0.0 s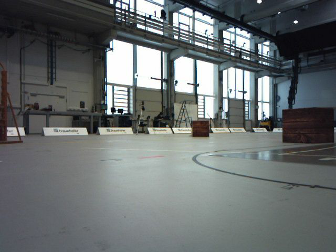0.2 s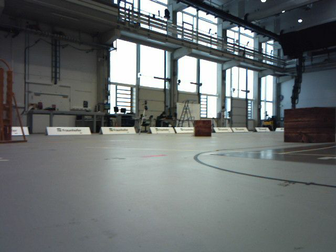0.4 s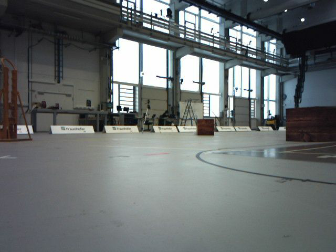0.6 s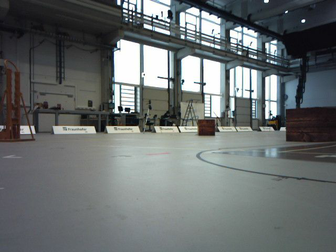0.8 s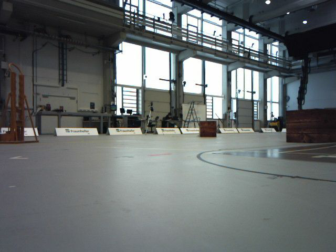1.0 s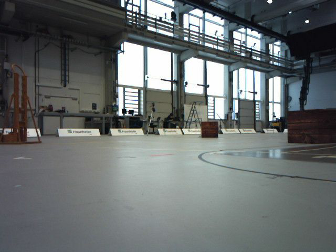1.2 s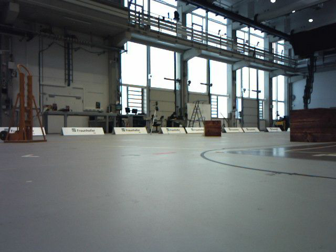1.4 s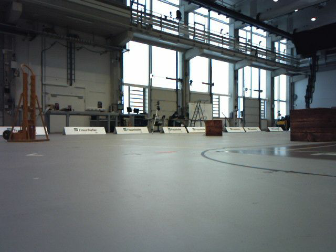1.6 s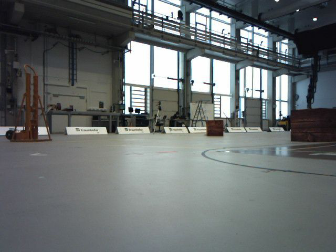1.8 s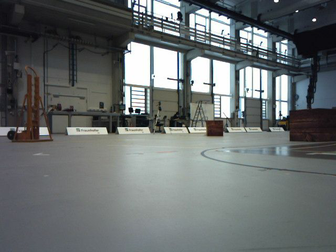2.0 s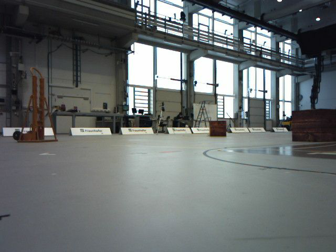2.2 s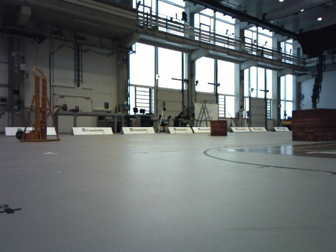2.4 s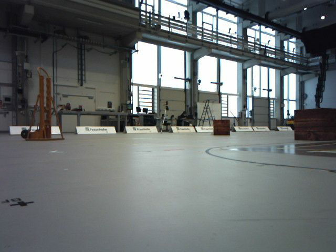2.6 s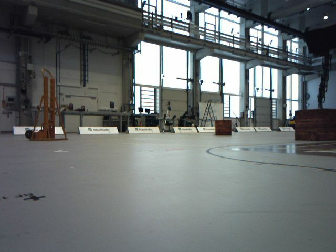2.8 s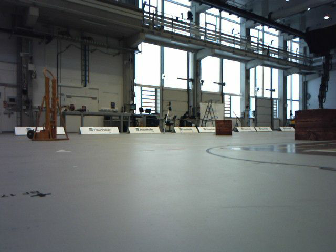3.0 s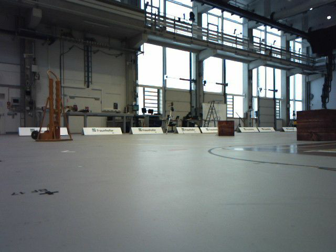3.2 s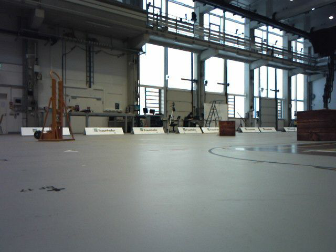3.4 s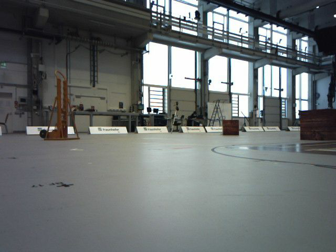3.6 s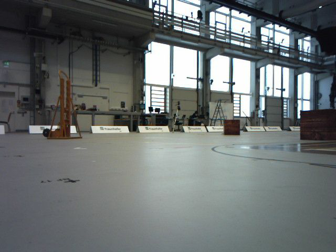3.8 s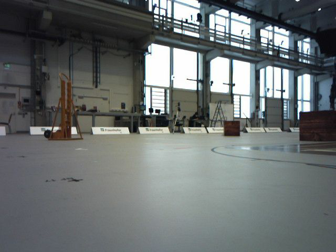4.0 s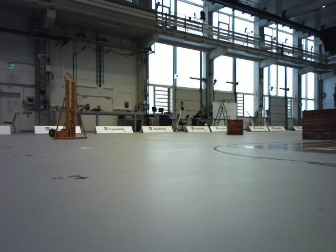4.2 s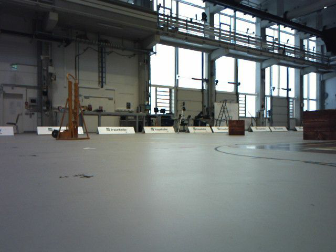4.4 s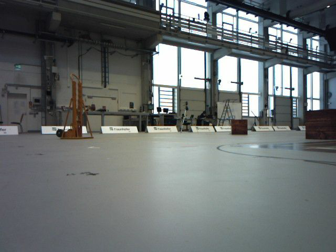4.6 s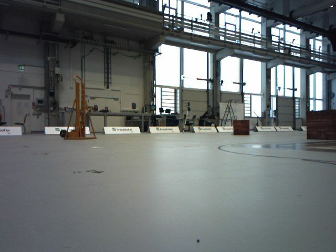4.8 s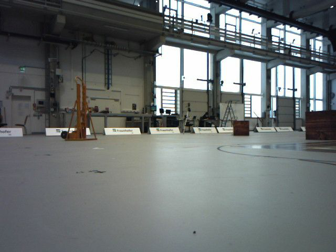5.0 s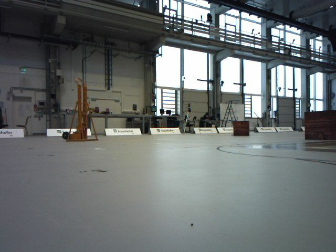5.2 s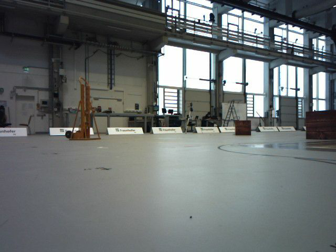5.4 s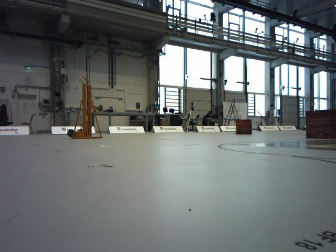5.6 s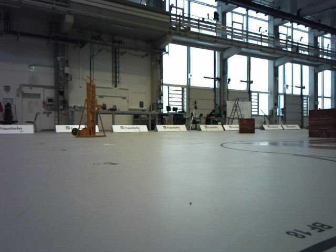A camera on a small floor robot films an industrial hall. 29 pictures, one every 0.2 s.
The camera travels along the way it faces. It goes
backward.
0.0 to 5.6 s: The camera pans to its left, which is counterclockwise from overhead, by about 10 degrees. It travels backward, about 1 m, so what stands in front gets smaller.
The film runs backward here.
